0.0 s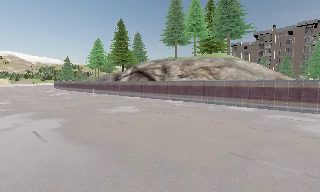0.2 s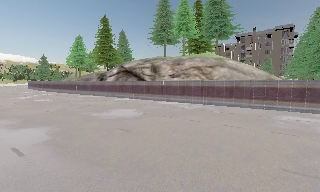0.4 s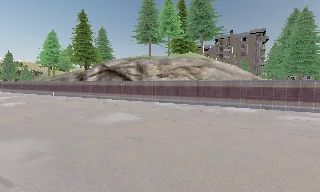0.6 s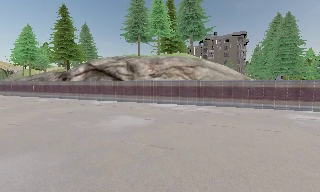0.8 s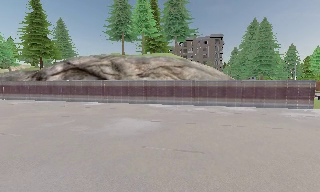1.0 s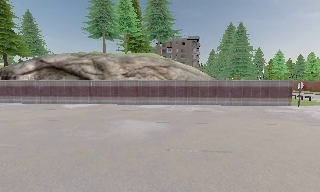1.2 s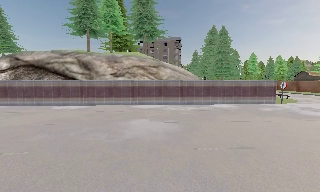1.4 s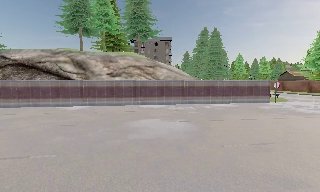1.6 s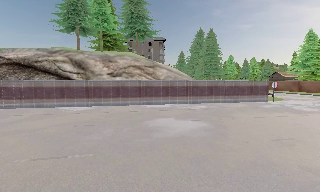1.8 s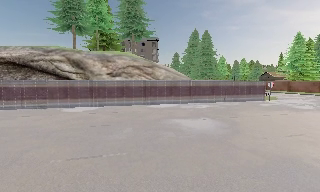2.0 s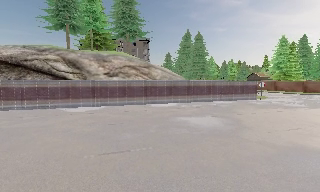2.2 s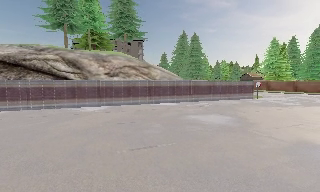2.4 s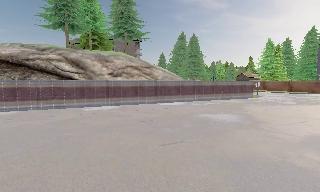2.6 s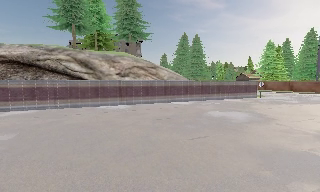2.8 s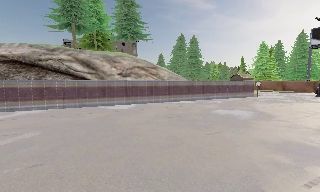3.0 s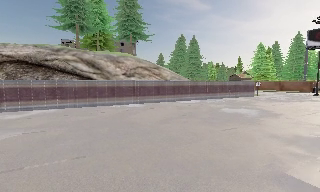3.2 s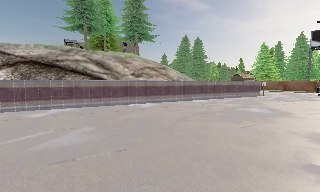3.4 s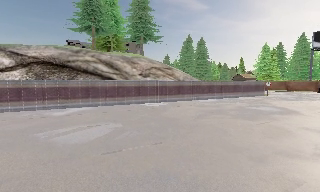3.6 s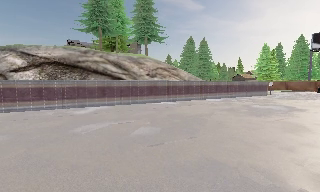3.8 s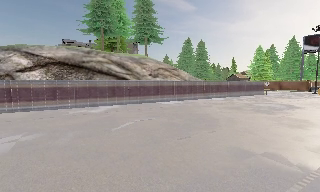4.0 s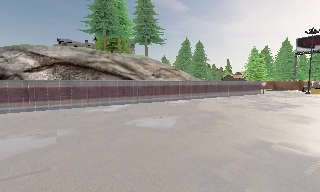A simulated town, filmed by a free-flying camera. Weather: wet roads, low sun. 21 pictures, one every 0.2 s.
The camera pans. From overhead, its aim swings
clockwise.
0.0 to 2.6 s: The camera pans to its right, which is clockwise from overhead, by about 65 degrees. It travels to its left, about 18 m.
2.6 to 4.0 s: The camera travels to its left and backward, about 9 m, so close, fixed things drift to the right.
The film runs forward here.
